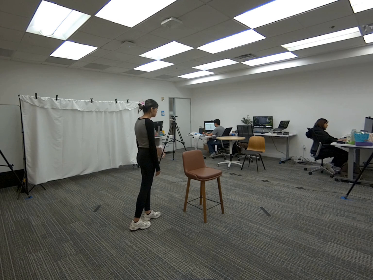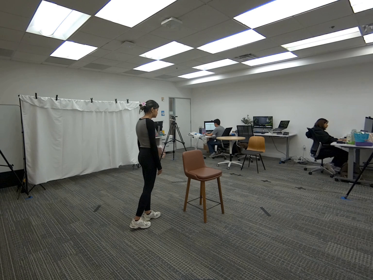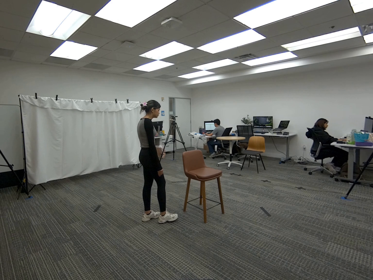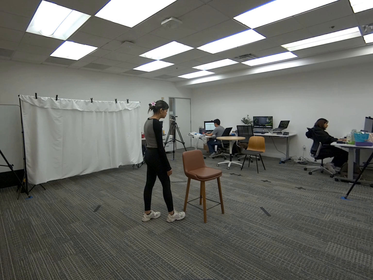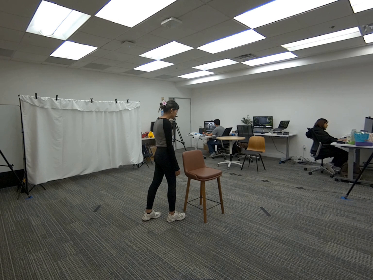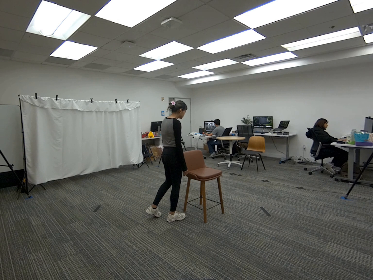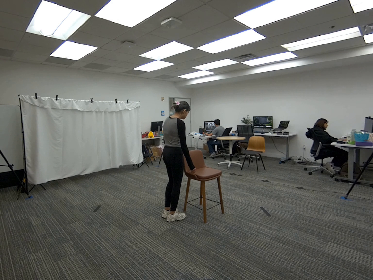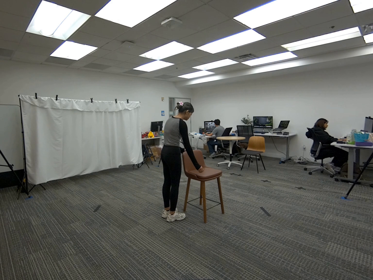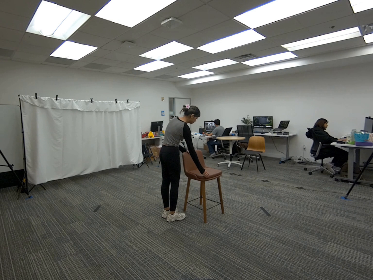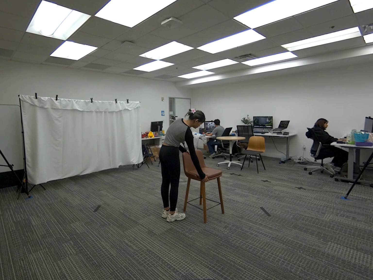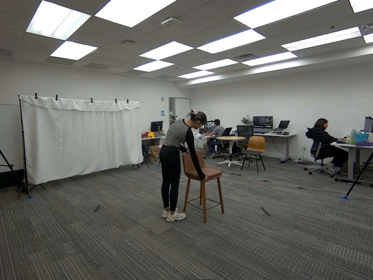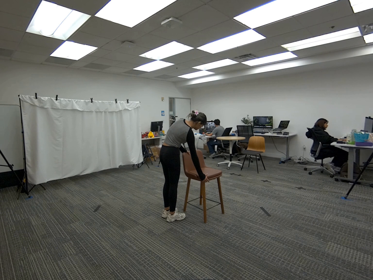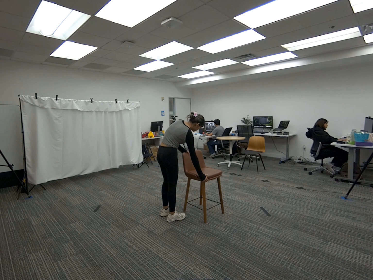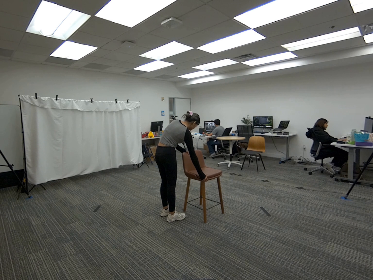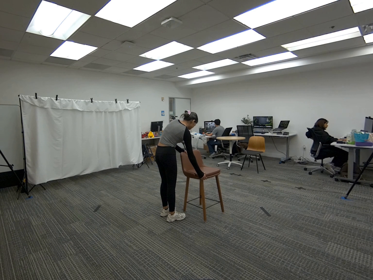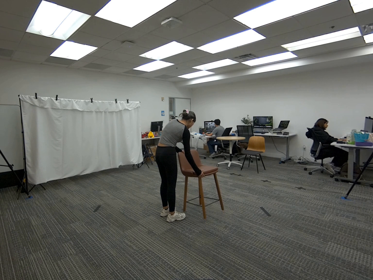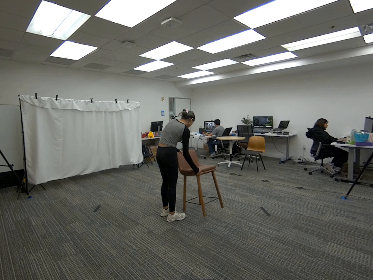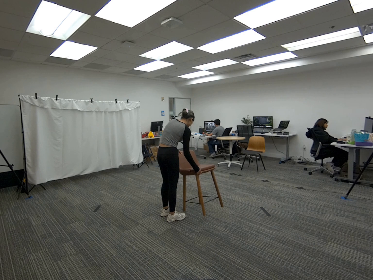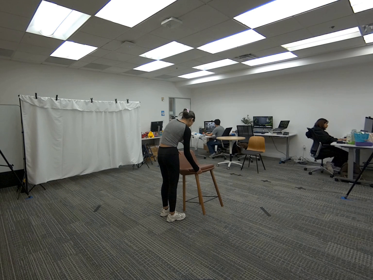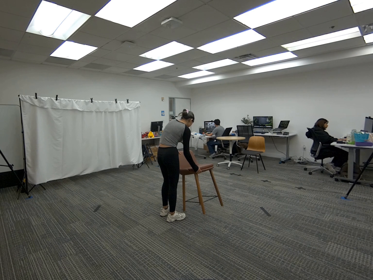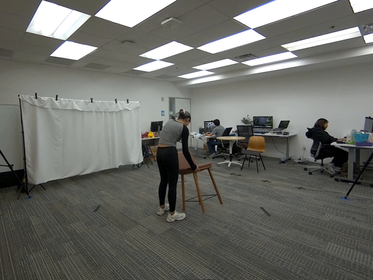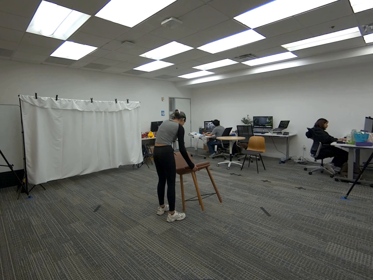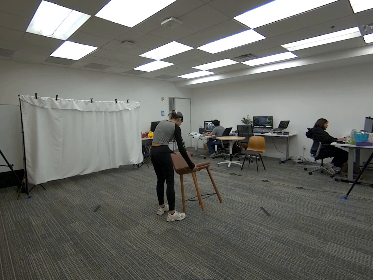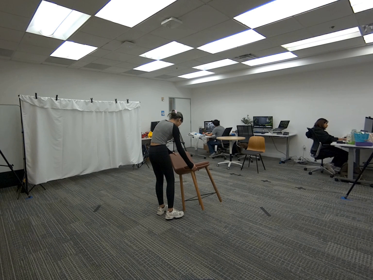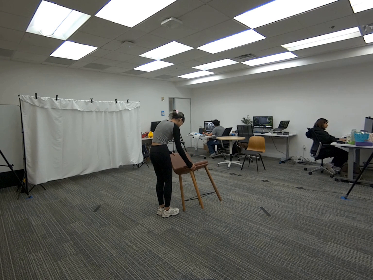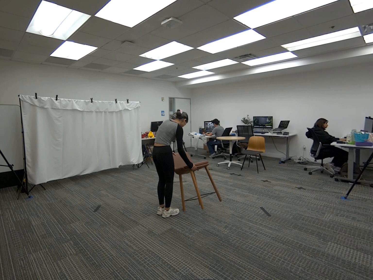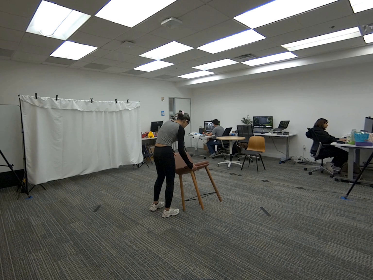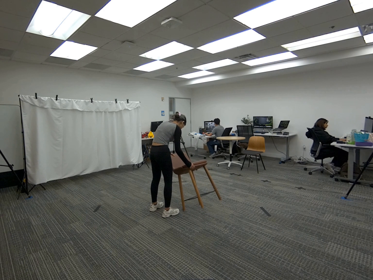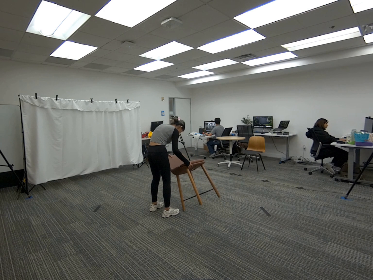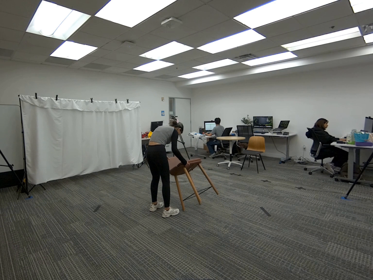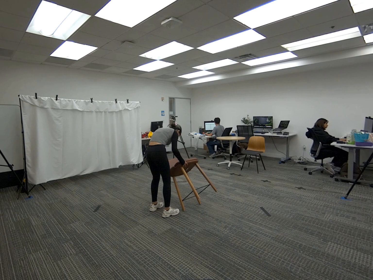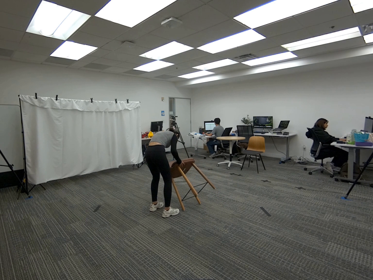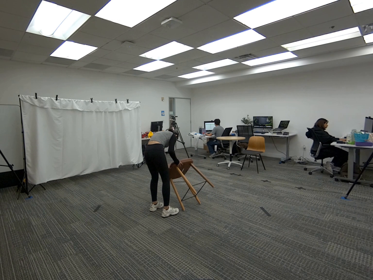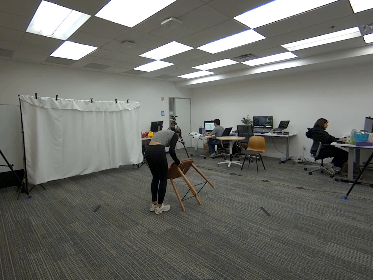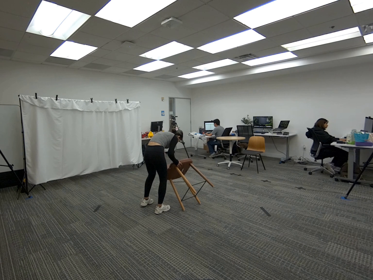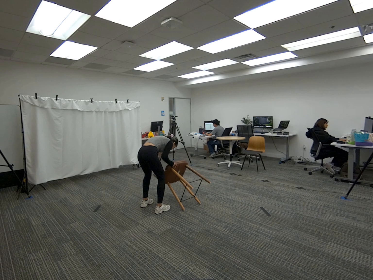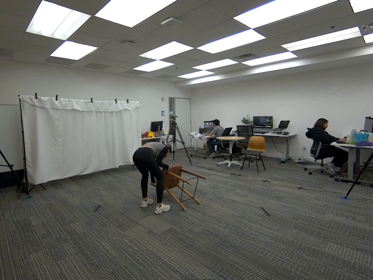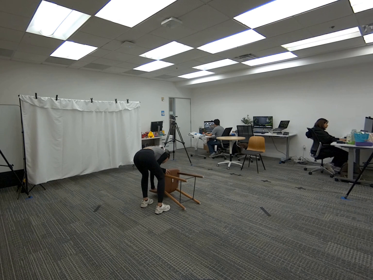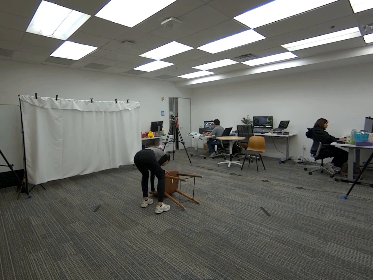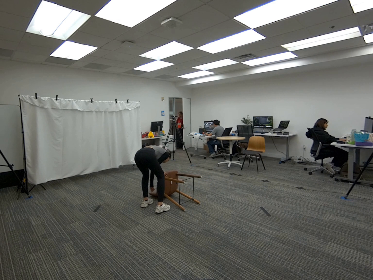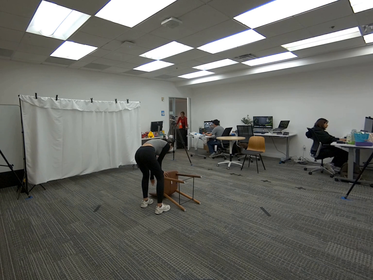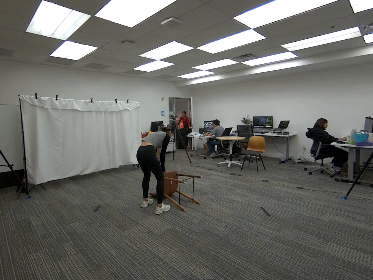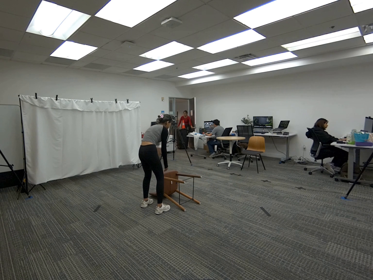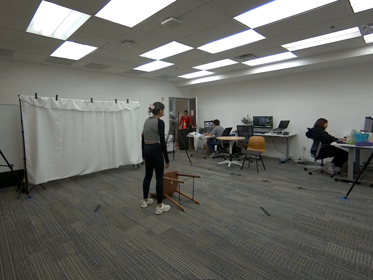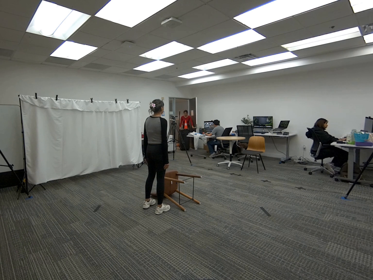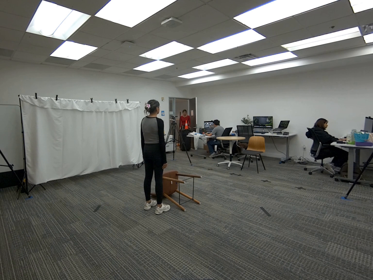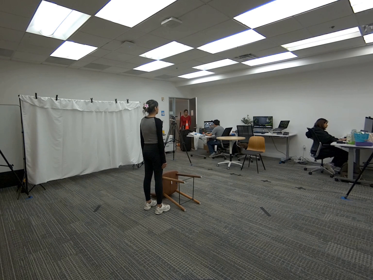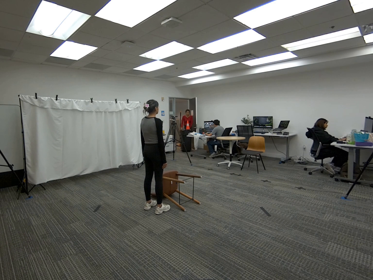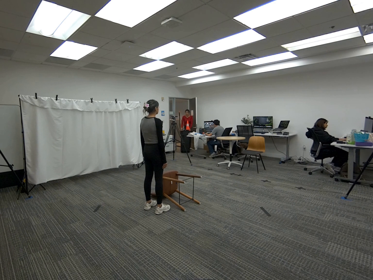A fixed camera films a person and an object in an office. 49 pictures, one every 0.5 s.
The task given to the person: Walk over to the tall bar stool and using both hands, tip the stool from an upright position to lying down. Stand when finished.
